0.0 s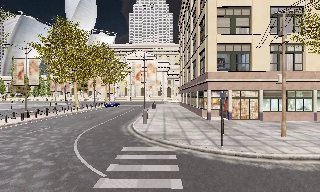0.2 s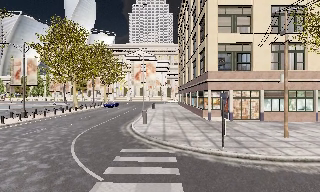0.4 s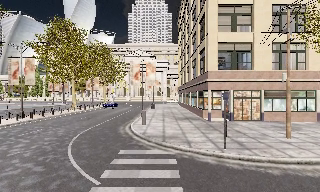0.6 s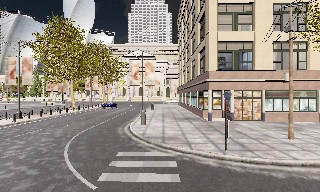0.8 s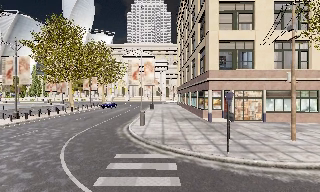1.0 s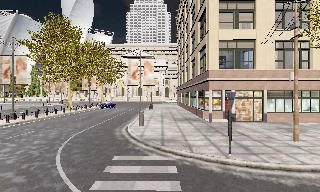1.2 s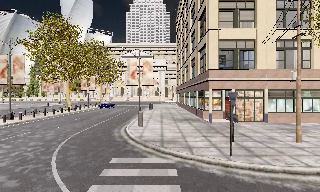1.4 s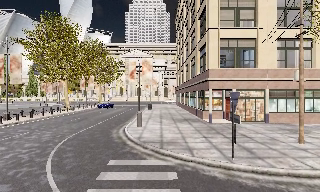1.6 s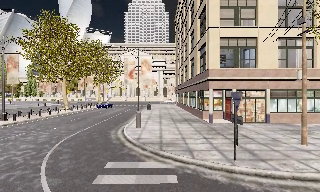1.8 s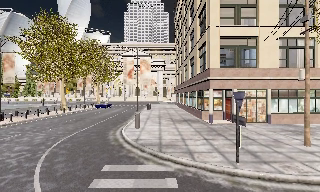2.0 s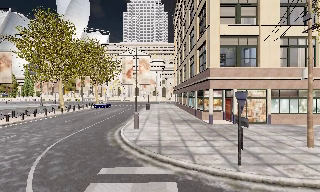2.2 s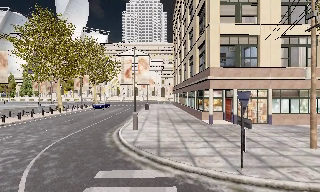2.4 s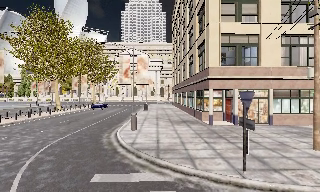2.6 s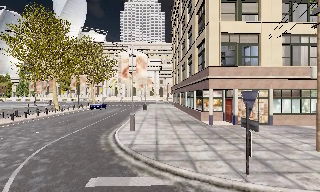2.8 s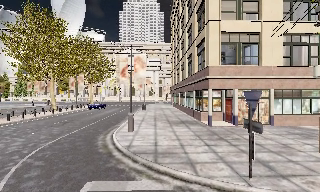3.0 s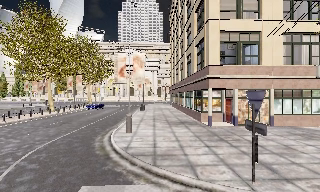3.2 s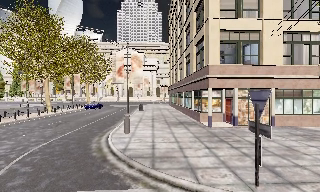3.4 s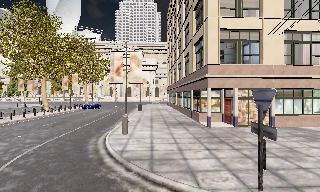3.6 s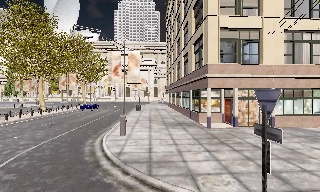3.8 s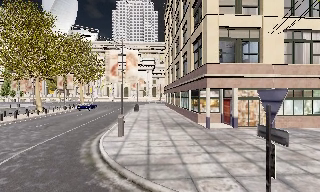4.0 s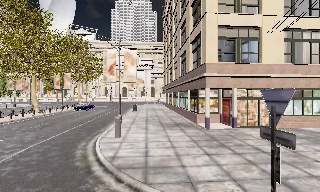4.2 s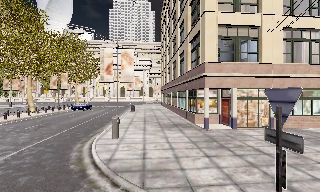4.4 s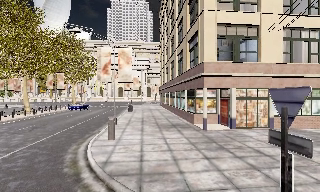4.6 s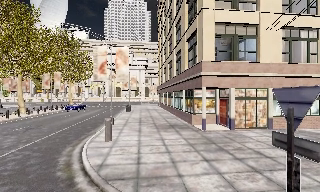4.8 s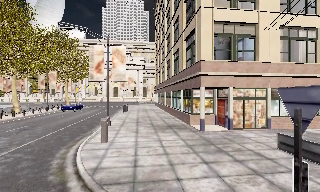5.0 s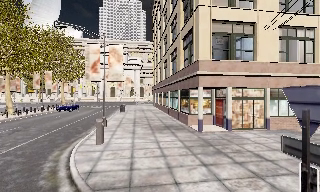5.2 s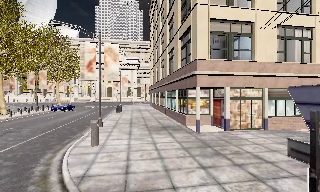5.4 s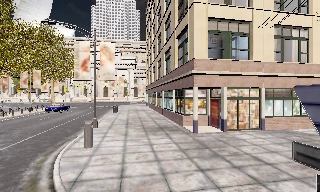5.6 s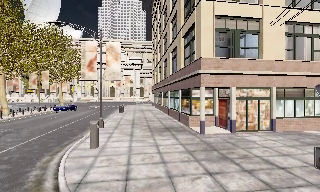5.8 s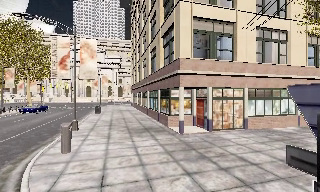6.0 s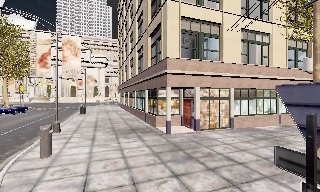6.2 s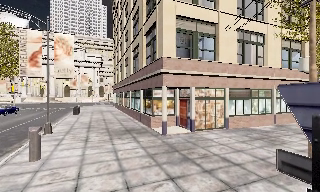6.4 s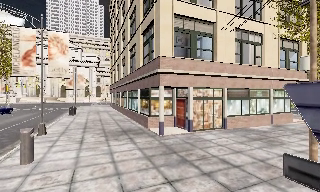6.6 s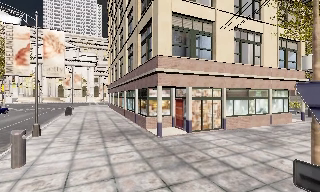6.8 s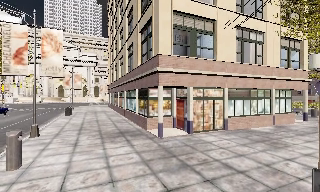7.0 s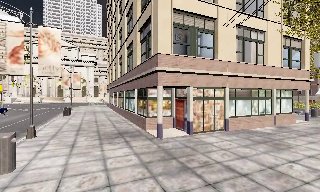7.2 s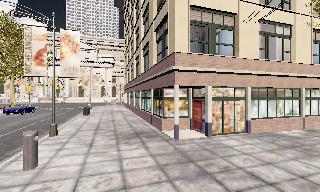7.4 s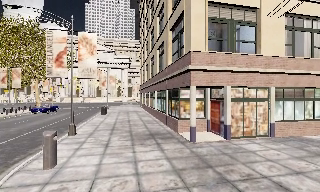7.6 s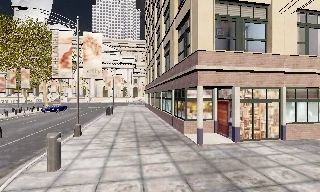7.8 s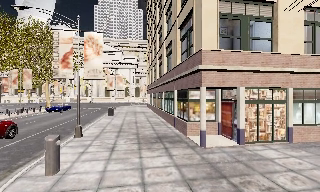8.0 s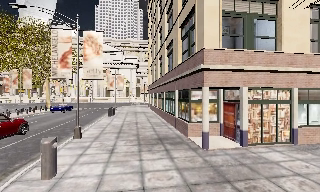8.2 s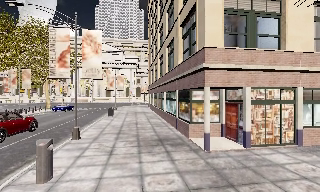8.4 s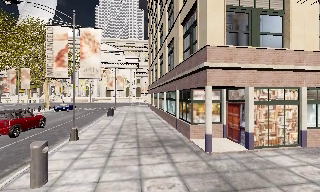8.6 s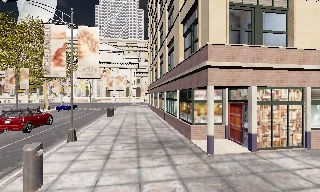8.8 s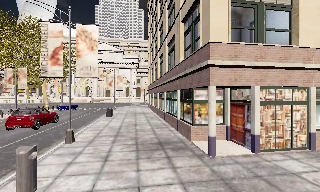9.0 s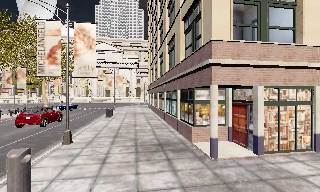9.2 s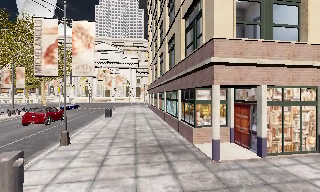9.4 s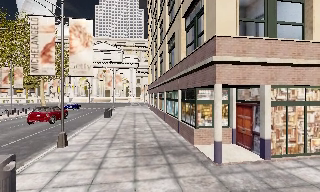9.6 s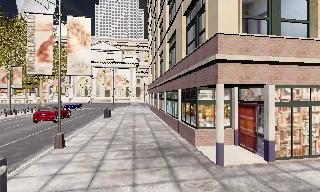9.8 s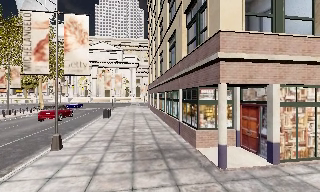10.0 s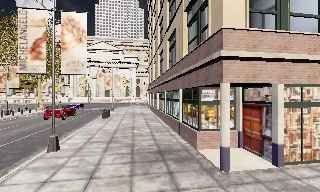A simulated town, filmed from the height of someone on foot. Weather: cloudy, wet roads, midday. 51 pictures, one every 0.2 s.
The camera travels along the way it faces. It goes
forward.
0.0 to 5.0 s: The camera travels forward, about 6 m, so what stands in front looms larger.
5.0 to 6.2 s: The camera swings to its right by about 15 degrees, and the scene slides to the left. It travels forward, about 1 m, so what stands in front looms larger.
6.2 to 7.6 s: The camera pans to its left, which is counterclockwise from overhead, by about 10 degrees. It travels forward, about 1.5 m, so what stands in front looms larger.
7.6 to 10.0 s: The camera travels forward, about 2.5 m, so what stands in front looms larger.
The film runs forward here.
